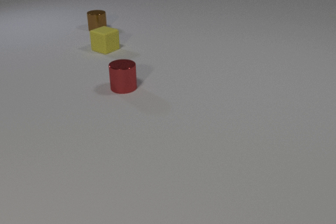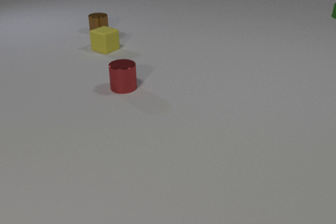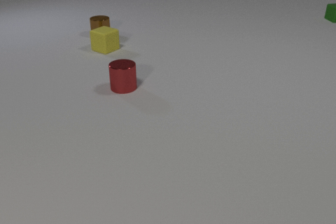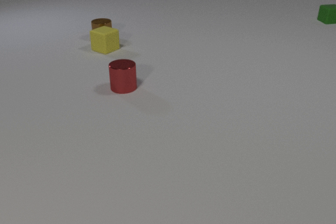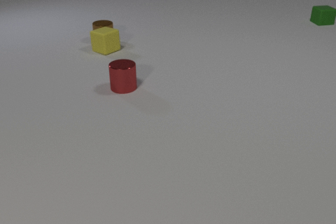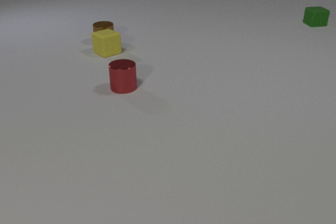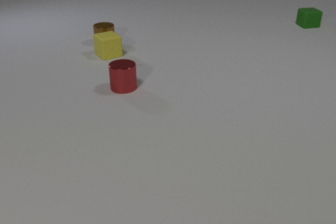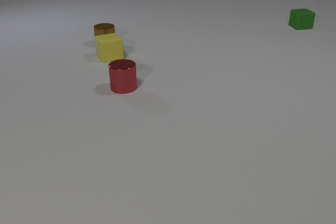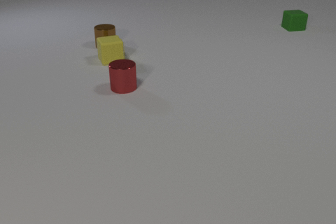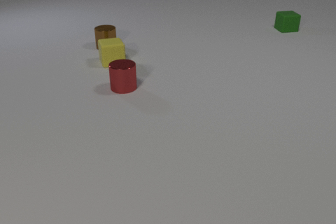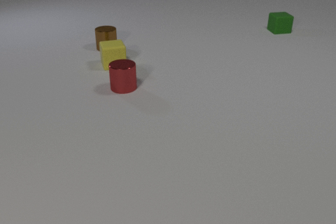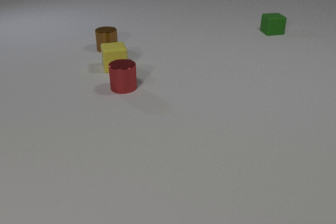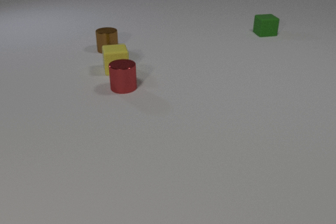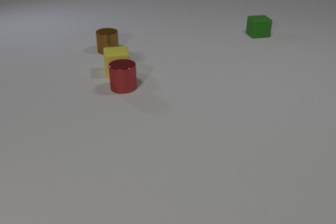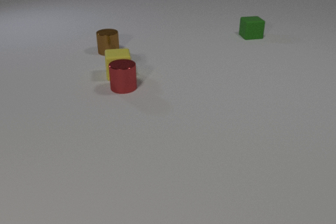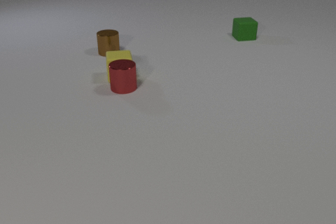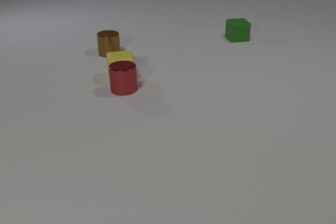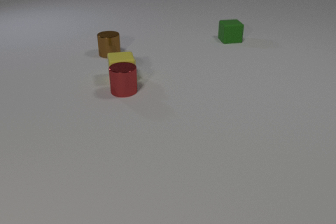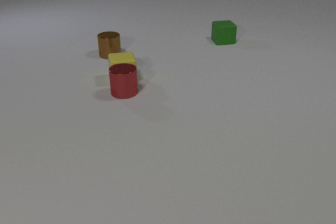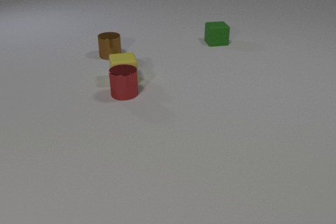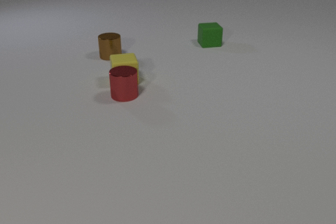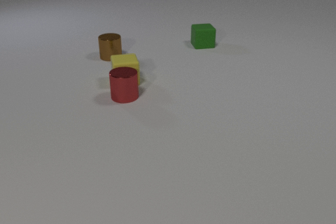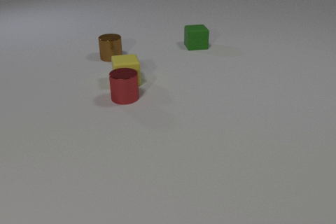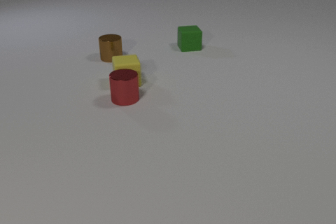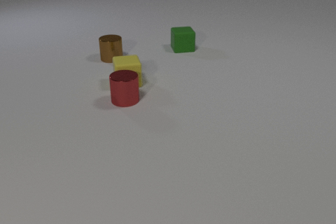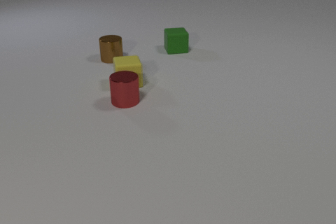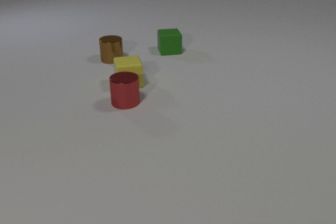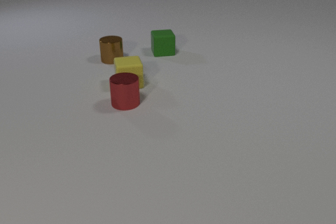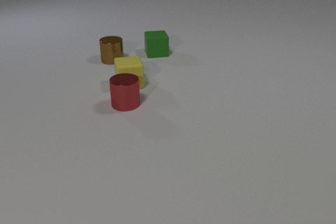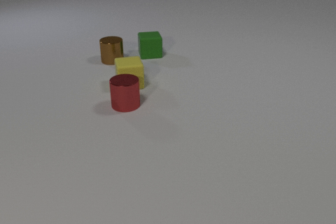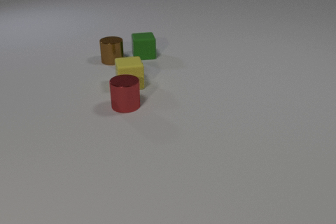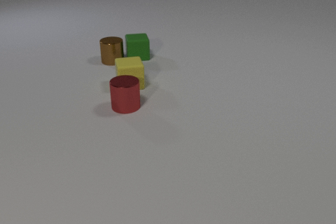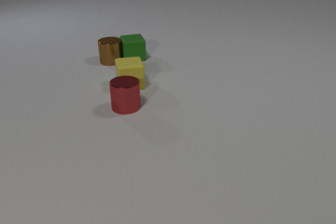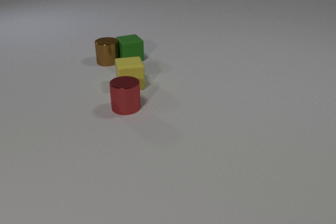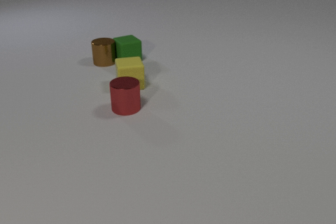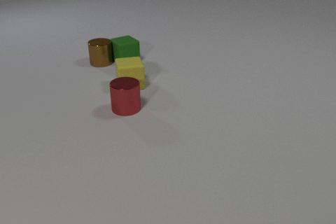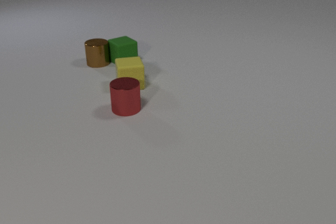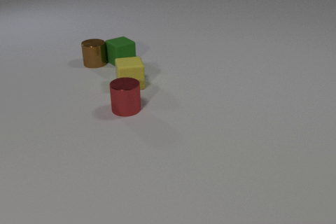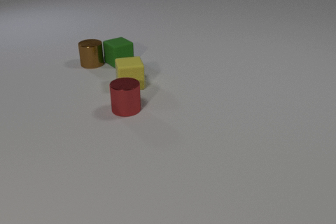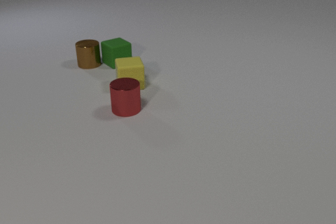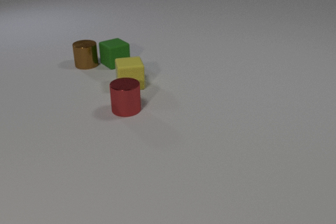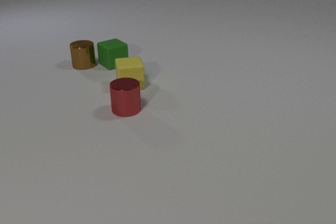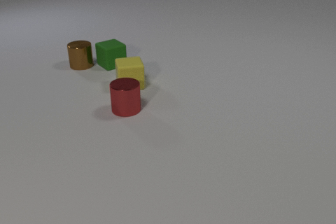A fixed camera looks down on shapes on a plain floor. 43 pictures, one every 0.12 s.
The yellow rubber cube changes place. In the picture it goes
toward the camera.
The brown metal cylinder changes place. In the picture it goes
toward the camera.
0.00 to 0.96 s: The brown metal cylinder slides toward the camera. The yellow rubber cube slides toward the camera, spins clockwise seen from above by about 30 degrees, its near face sliding to the left. The green rubber cube comes in at the right edge, slides toward the camera and to the left. The brown metal cylinder and the yellow rubber cube collide.
0.96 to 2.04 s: The brown metal cylinder slides toward the camera. The yellow rubber cube slides toward the camera. The red metal cylinder slides toward the camera. The green rubber cube slides to the left and toward the camera. The yellow rubber cube and the red metal cylinder collide.
2.04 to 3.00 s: The brown metal cylinder slides toward the camera. The yellow rubber cube slides toward the camera and to the right. The red metal cylinder slides toward the camera. The green rubber cube slides to the left and toward the camera.
3.00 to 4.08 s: The brown metal cylinder slides toward the camera and to the left. The red metal cylinder slides toward the camera. The green rubber cube slides to the left and toward the camera. The brown metal cylinder and the green rubber cube collide.
4.08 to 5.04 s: The brown metal cylinder slides to the left. The green rubber cube slides to the left and toward the camera.
Are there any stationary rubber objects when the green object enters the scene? yes.
What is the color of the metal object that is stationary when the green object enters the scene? red.
What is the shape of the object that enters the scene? cube.
